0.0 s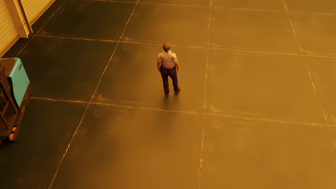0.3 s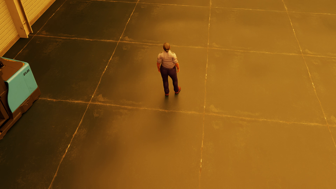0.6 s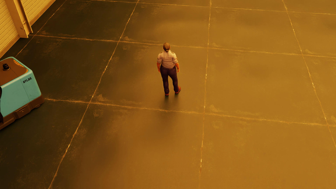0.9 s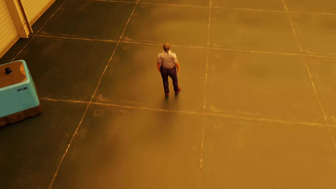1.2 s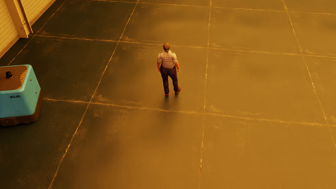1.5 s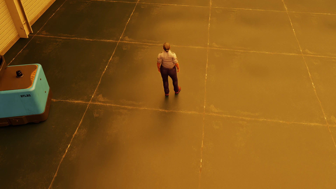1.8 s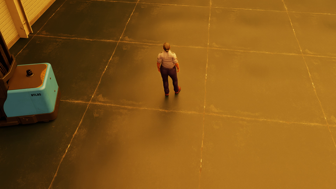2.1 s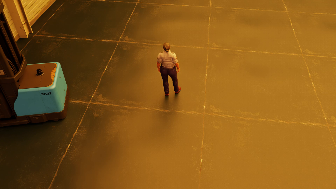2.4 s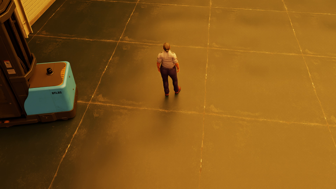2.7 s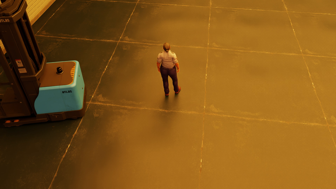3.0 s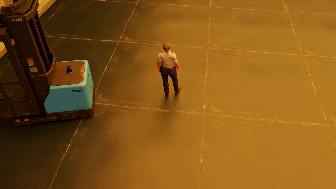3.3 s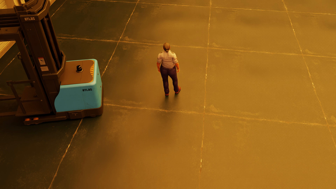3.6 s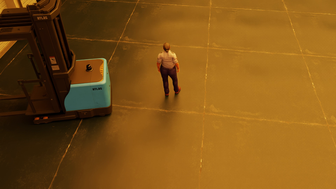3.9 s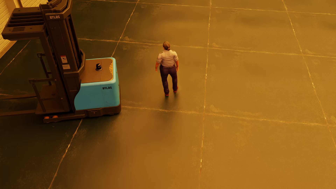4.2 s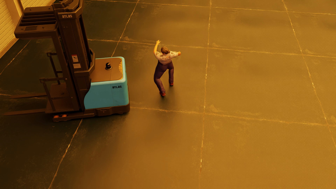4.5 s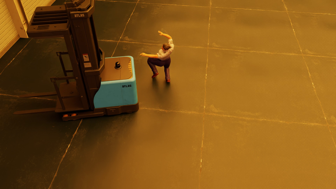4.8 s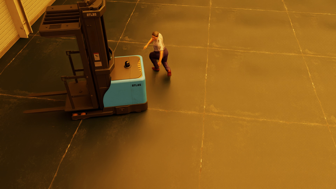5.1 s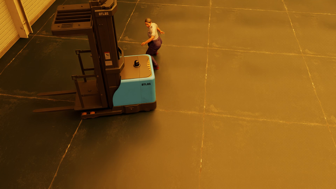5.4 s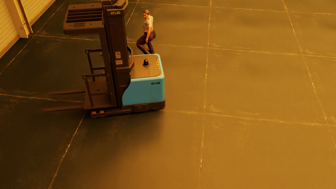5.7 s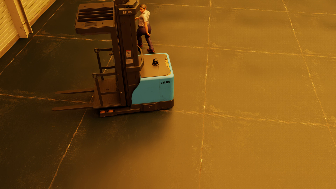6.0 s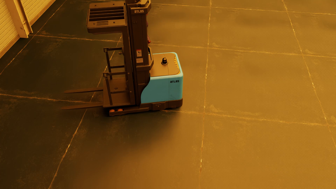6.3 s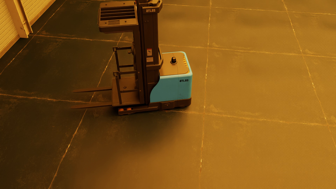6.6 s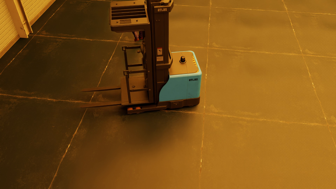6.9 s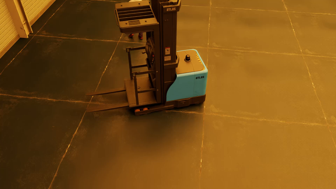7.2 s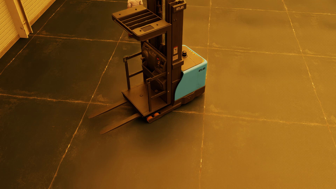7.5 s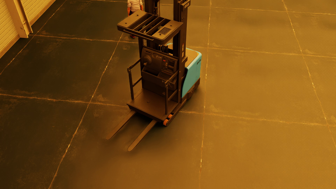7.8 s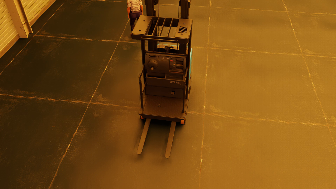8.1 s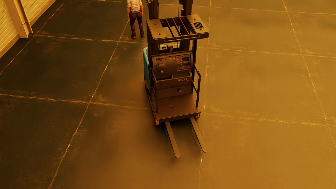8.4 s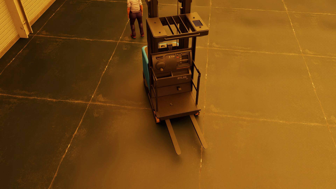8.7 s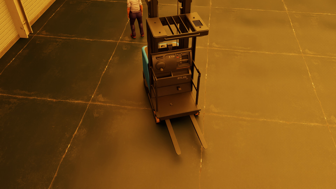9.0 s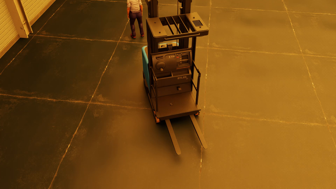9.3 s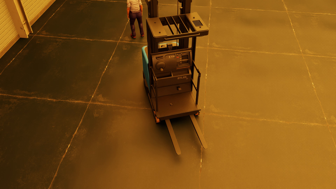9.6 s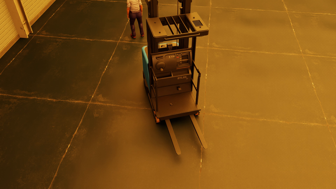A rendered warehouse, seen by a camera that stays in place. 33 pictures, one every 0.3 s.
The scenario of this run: Near miss between a forklift and a person.
